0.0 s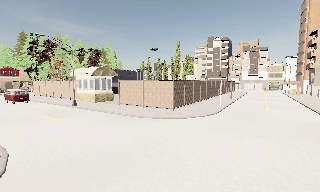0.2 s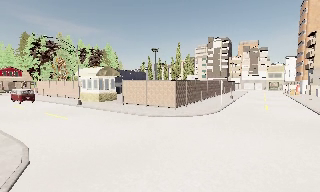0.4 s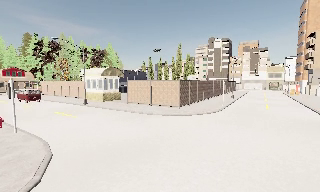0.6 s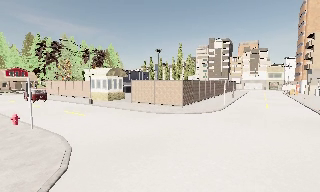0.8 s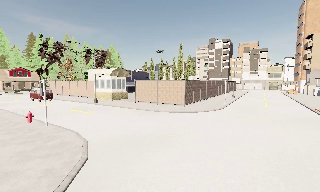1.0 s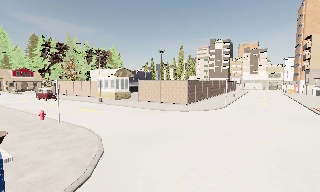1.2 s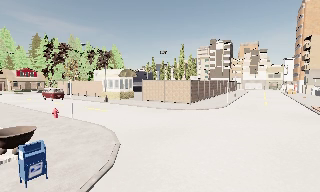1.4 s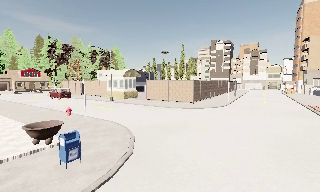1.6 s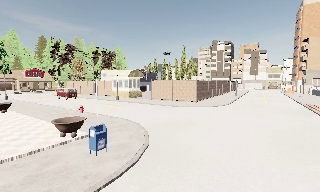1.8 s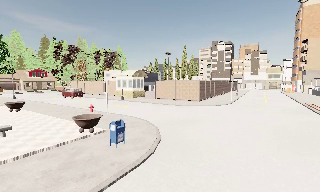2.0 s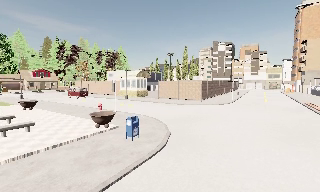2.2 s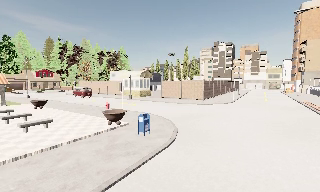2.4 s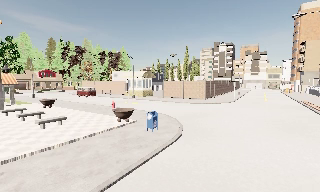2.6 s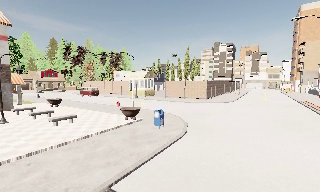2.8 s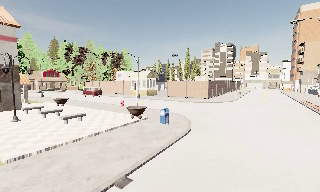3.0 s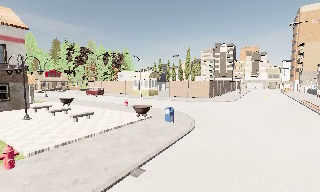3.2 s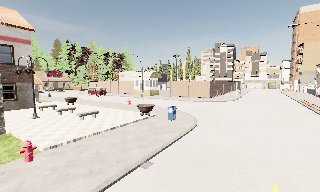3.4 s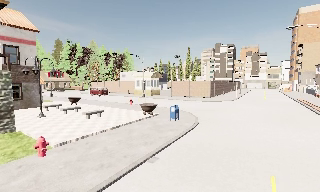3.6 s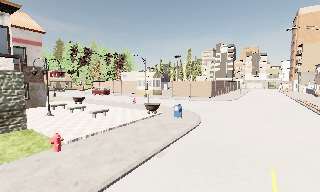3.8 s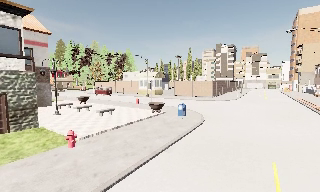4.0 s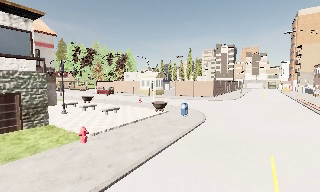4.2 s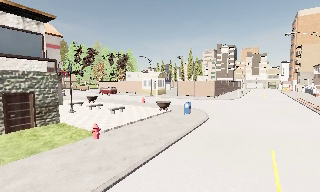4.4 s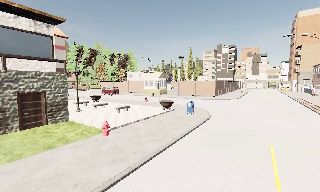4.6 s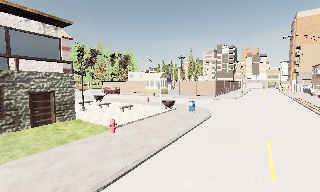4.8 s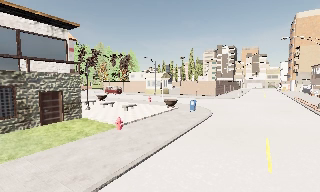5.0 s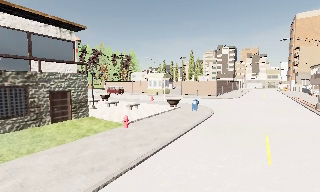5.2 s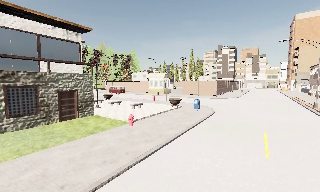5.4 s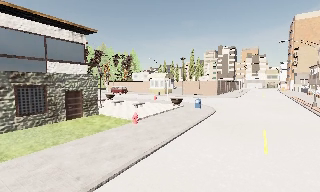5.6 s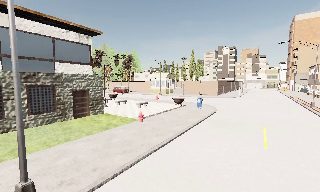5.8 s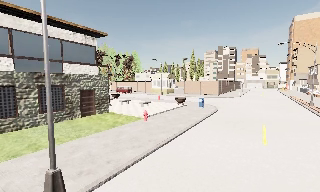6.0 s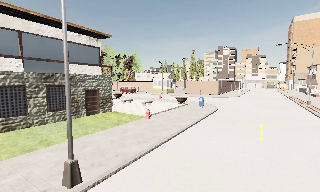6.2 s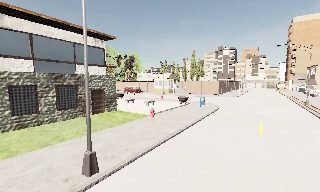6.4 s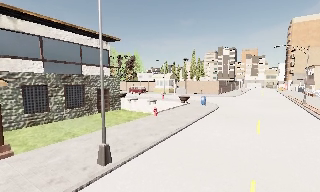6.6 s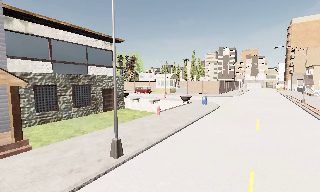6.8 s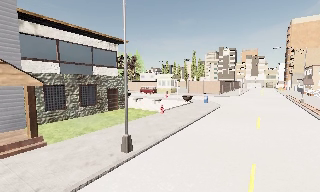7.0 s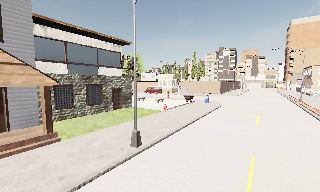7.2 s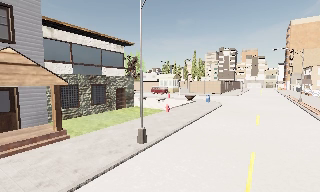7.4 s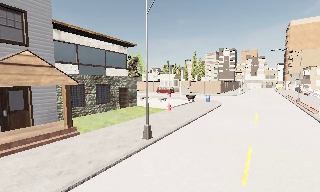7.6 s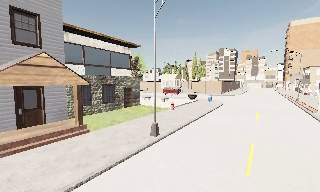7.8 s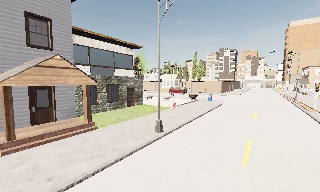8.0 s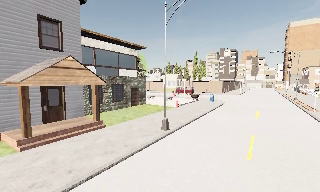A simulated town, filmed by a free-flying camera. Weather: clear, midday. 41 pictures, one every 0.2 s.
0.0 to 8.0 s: The camera travels backward and to its left, about 25 m, so what stands in front gets smaller.
The film runs backward here.
